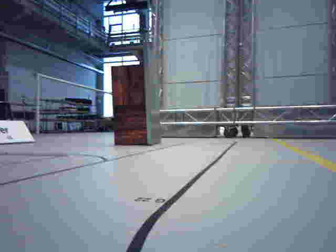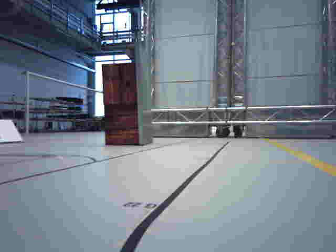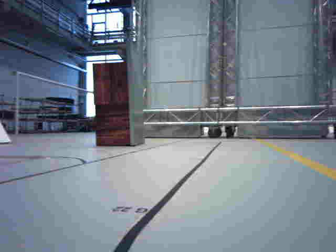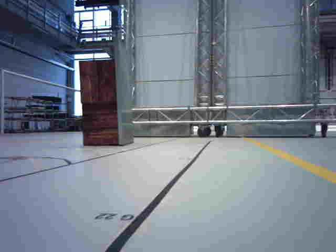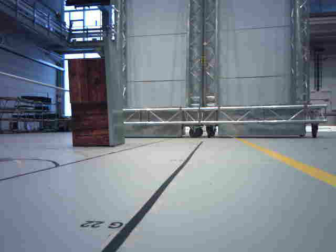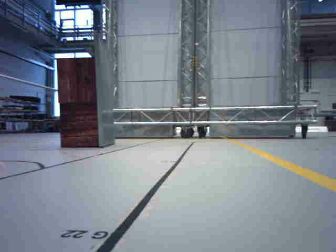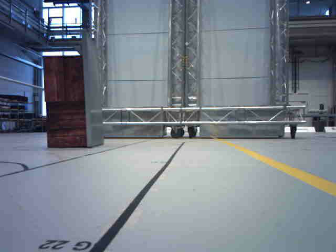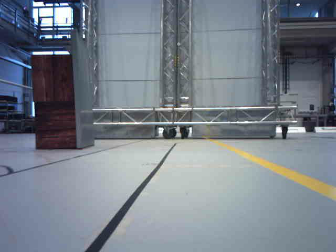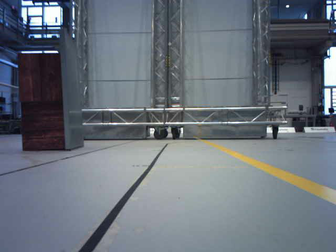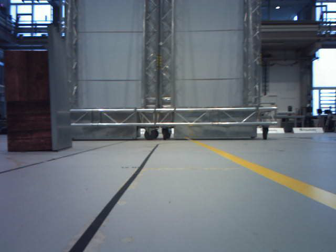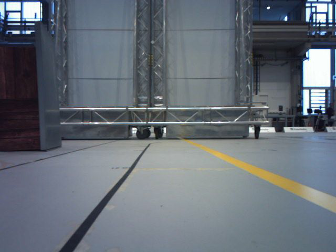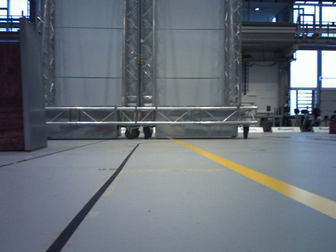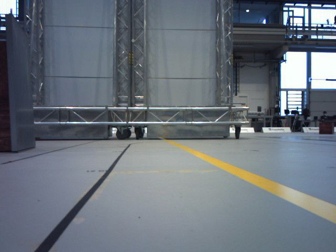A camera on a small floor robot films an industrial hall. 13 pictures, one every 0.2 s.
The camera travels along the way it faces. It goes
forward.
0.0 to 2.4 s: The scene slides to the left, as the camera pans about 20 degrees to its right. It travels forward, about 0.5 m, so what stands in front looms larger.
The film runs forward here.
